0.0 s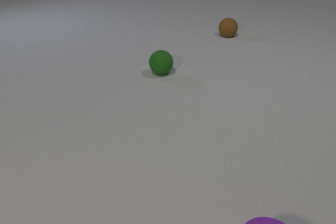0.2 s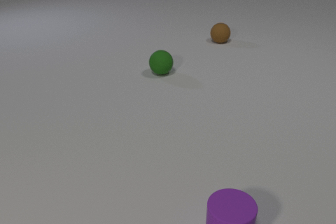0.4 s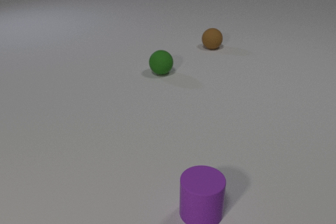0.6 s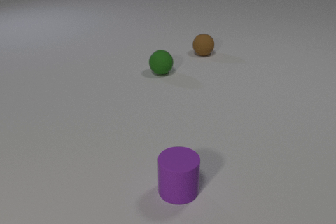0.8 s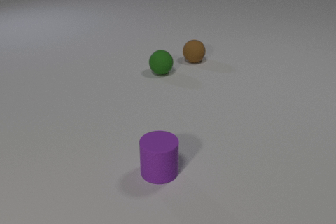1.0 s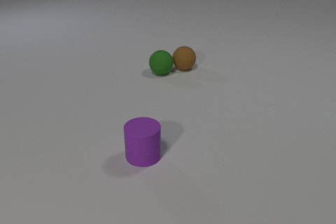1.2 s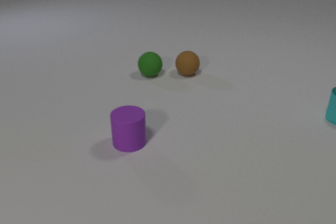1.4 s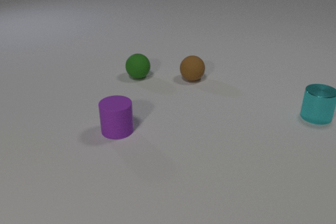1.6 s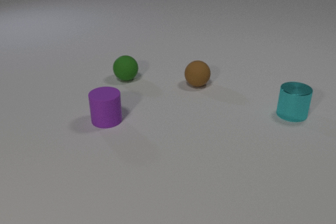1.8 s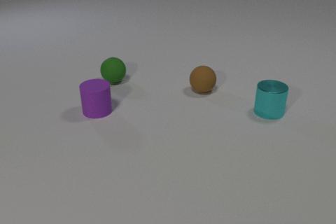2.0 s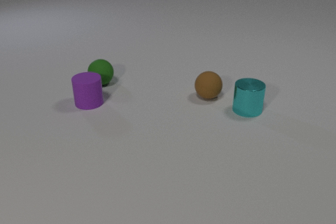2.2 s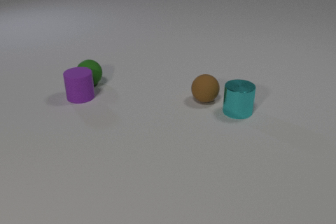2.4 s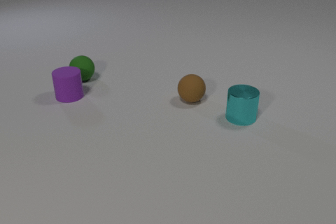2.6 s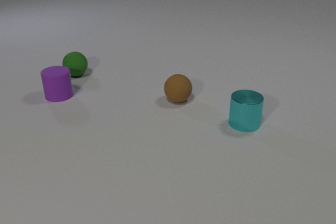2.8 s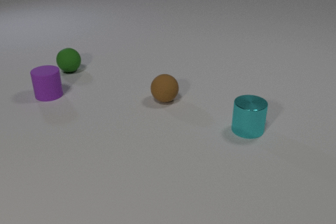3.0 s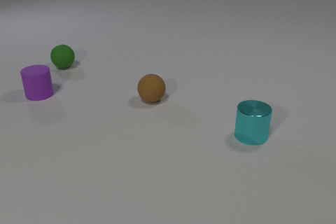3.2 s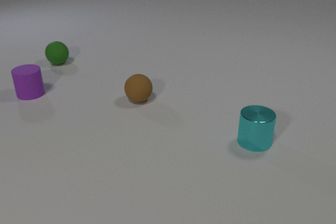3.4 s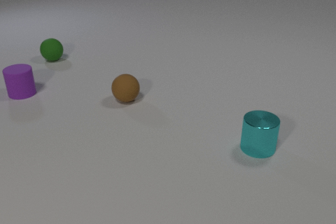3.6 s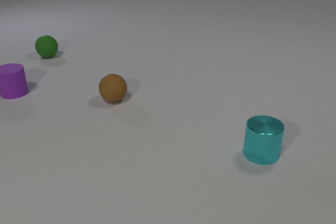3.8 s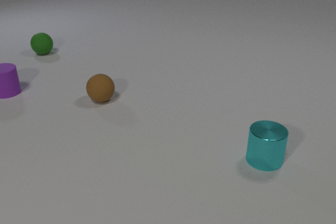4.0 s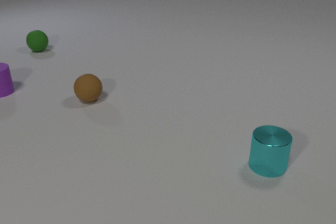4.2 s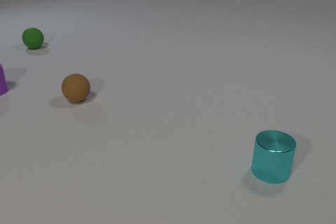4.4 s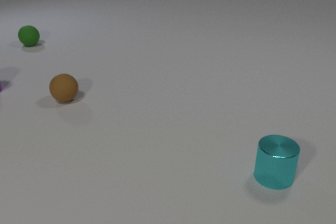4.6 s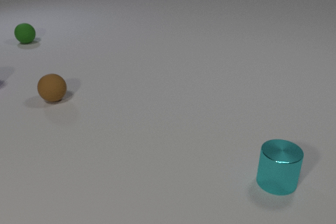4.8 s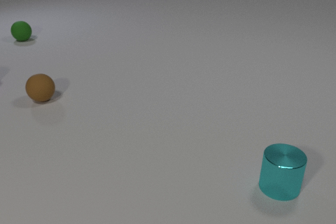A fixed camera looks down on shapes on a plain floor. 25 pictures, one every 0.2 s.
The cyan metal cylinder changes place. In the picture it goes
toward the camera.
0.0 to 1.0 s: The brown rubber sphere rolls toward the camera and to the left. The purple rubber cylinder slides away from the camera and to the left.
1.0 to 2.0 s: The brown rubber sphere rolls toward the camera. The green rubber sphere rolls to the left. The cyan metal cylinder comes in at the right edge, slides to the left. The purple rubber cylinder slides away from the camera and to the left. The brown rubber sphere and the green rubber sphere collide.
2.0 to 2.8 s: The brown rubber sphere rolls to the left. The green rubber sphere rolls away from the camera and to the left. The cyan metal cylinder slides toward the camera. The purple rubber cylinder slides to the left and away from the camera. The brown rubber sphere and the cyan metal cylinder collide. The green rubber sphere and the purple rubber cylinder collide.
2.8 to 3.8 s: The brown rubber sphere rolls to the left. The green rubber sphere rolls away from the camera and to the left. The cyan metal cylinder slides toward the camera. The purple rubber cylinder slides to the left and away from the camera.
3.8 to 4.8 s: The brown rubber sphere rolls to the left. The green rubber sphere rolls away from the camera. The cyan metal cylinder slides toward the camera and to the right. The purple rubber cylinder slides to the left and away from the camera, leaves at the left edge.
What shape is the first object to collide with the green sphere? sphere.
How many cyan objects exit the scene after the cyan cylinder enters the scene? 0.
What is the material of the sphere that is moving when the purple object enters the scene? rubber.
